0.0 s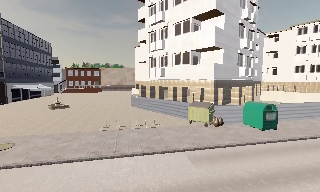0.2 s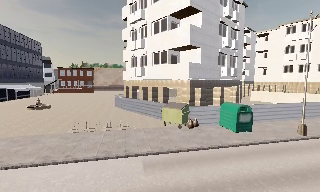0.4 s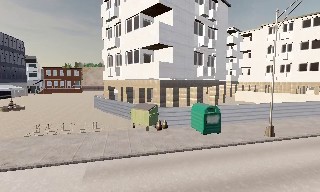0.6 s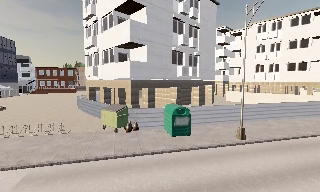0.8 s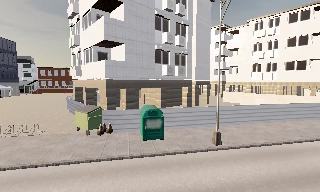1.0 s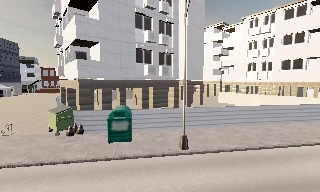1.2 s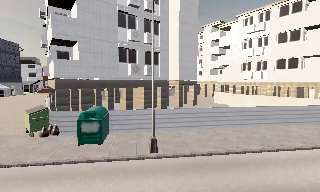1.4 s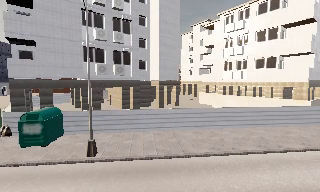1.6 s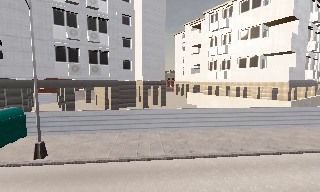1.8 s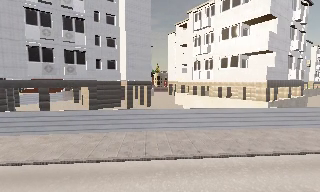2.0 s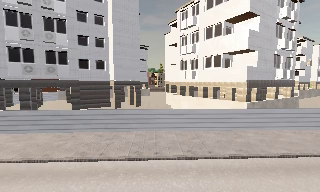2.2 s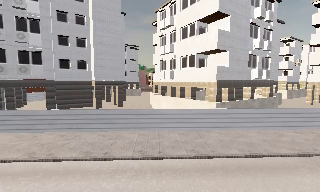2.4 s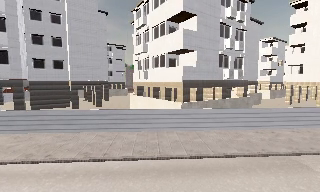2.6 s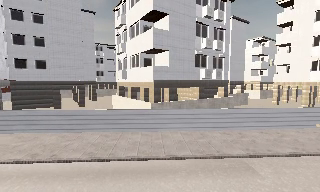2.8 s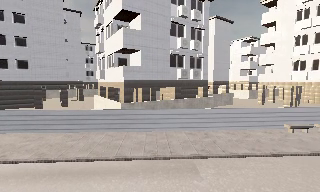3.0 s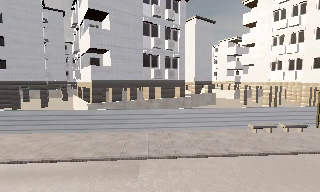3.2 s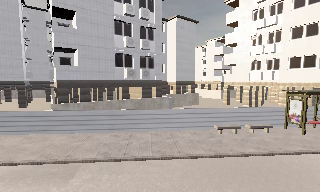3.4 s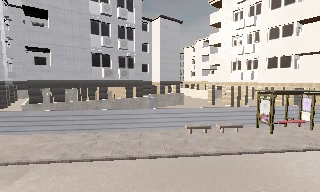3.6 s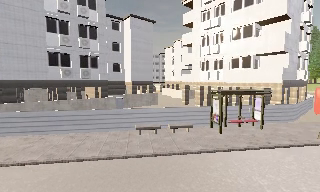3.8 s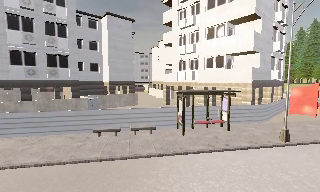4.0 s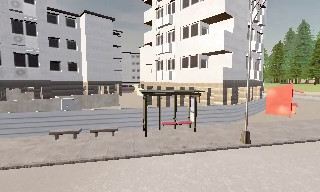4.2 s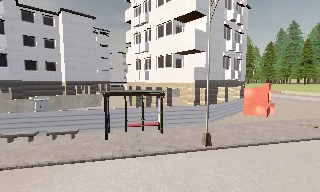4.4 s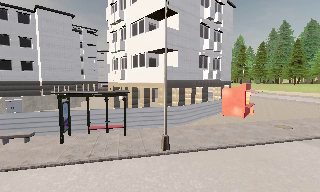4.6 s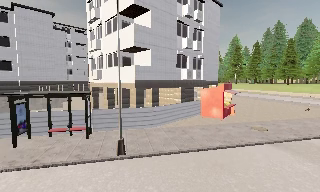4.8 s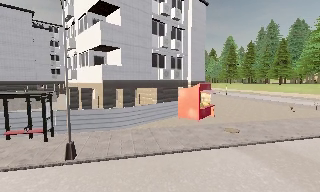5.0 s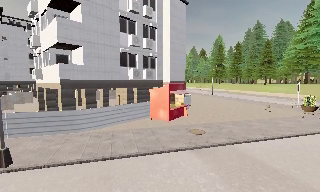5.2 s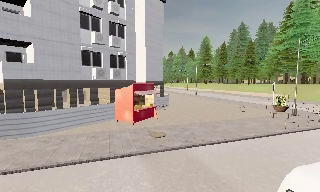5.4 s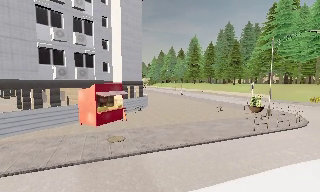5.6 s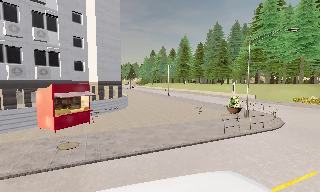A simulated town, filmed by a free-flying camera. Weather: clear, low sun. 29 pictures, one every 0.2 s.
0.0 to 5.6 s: The scene slides to the left, as the camera pans about 10 degrees to its right. It travels to its right, about 60 m, so close, fixed things drift to the left.
The film runs forward here.
